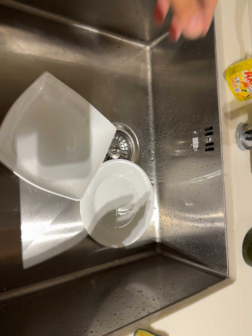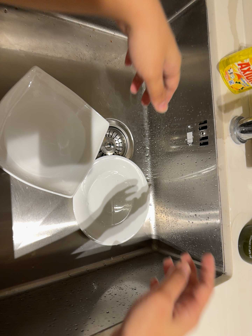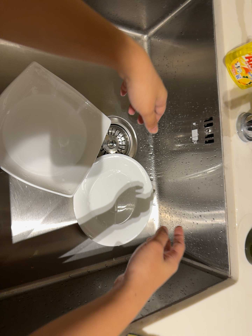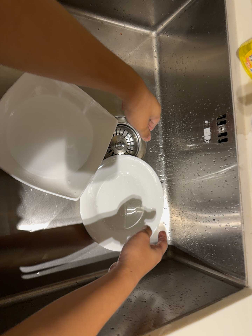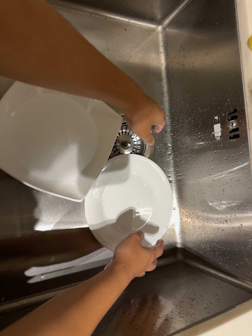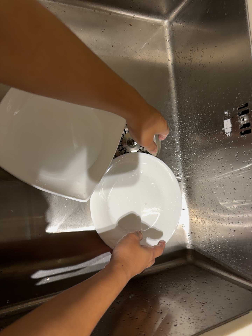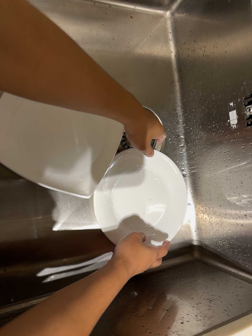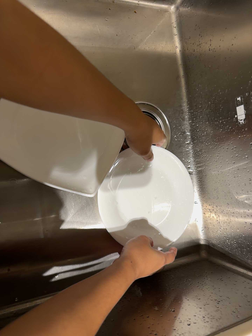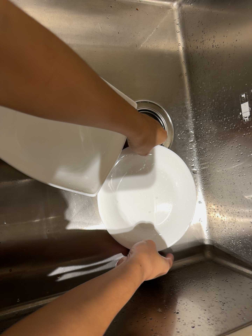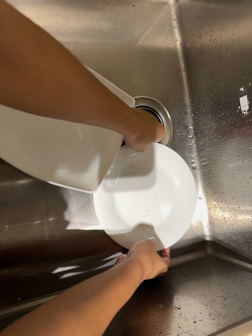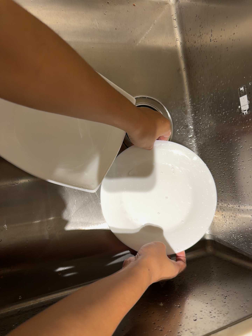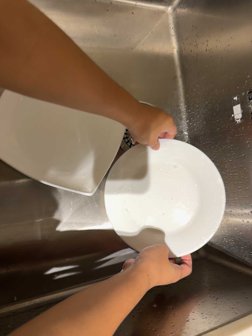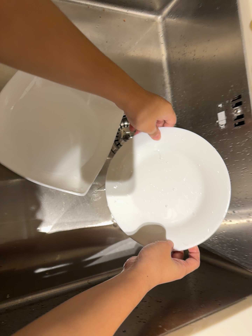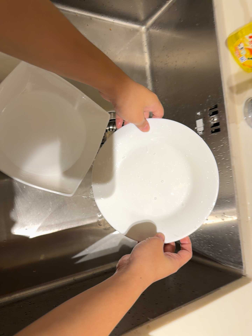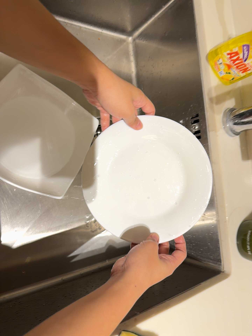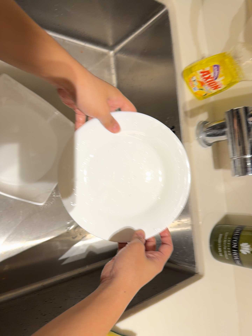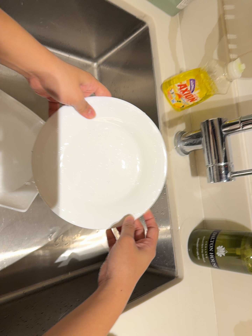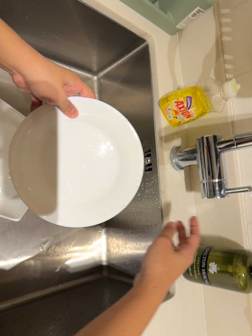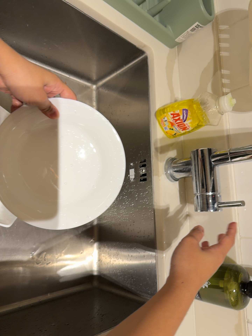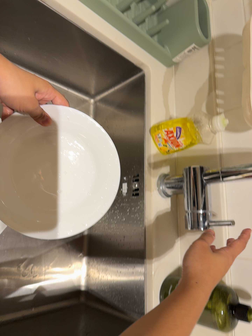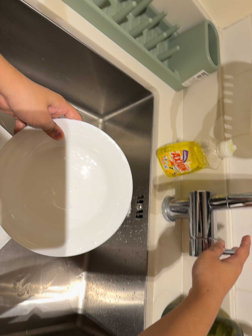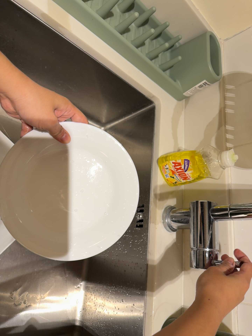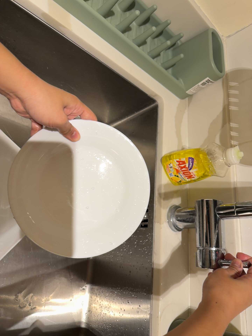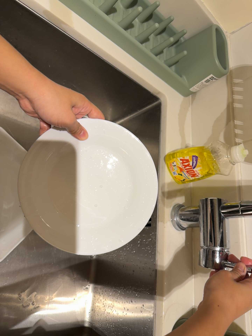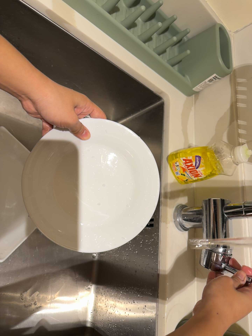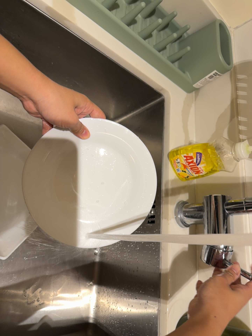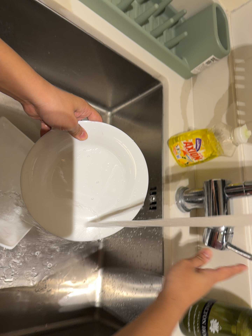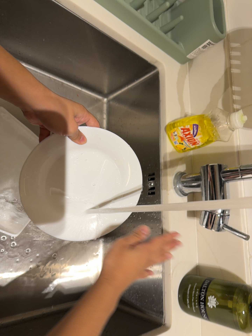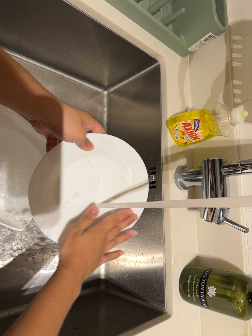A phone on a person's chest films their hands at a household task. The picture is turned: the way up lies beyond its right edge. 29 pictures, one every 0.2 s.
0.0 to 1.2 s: The camera pans to its left by about 10 degrees. It travels forward and to its right, about 10 cm, so what stands in front looms larger.
1.2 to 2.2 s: The camera shifts only a little, or ends up much as it began.
2.2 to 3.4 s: The scene slides to the left, as the camera pans about 20 degrees to its right. It travels backward, about 12 cm, so what stands in front gets smaller. Its aim tips toward the top of its view by about 10 degrees, and the scene shifts downward.
3.4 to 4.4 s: The camera's aim tips toward the top of its view by about 10 degrees, and the scene shifts downward.
4.4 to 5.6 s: The camera's aim tips toward the bottom of its view by about 10 degrees, and the scene shifts upward.
The film runs forward here.
